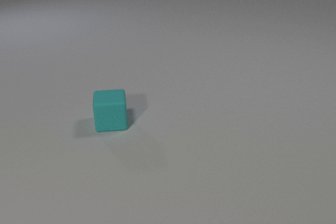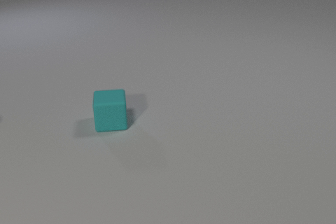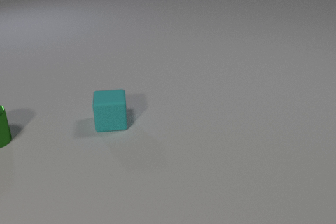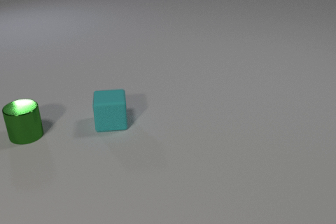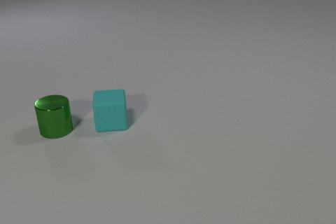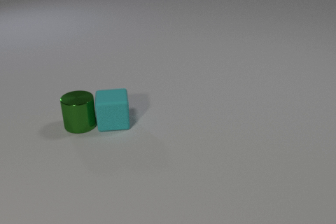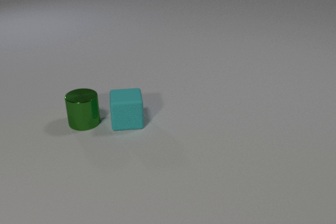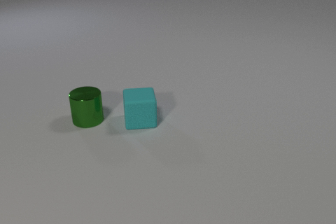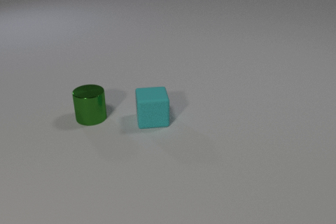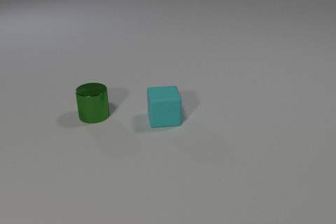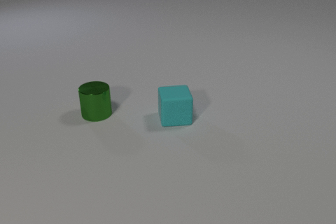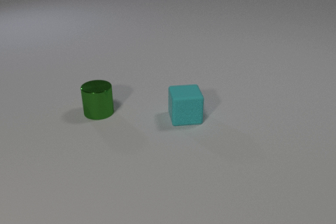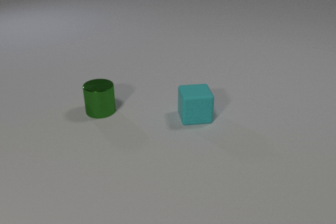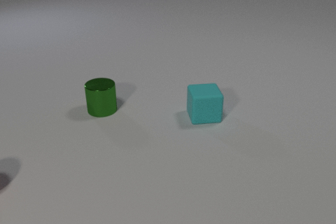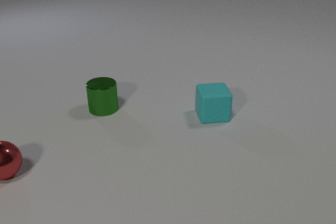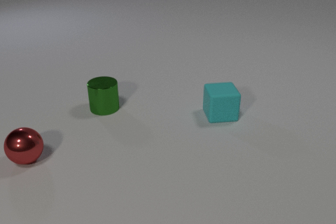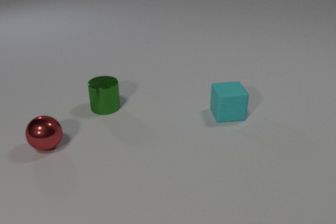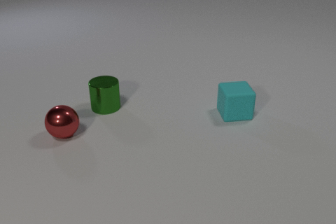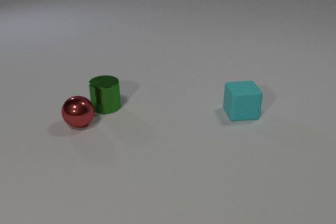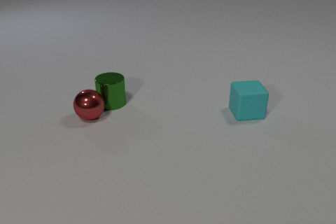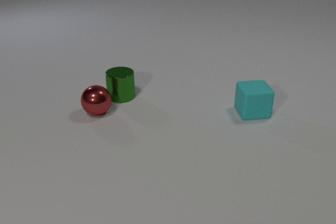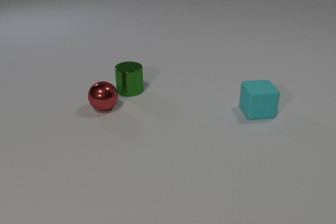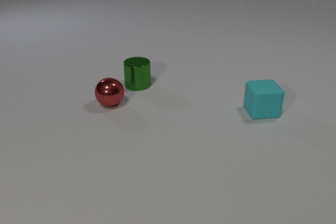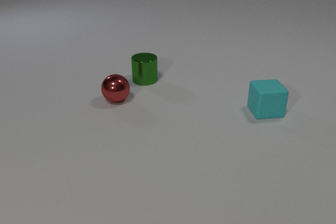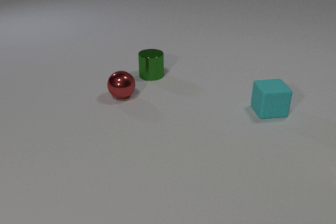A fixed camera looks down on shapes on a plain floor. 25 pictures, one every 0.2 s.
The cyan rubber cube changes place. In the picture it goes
to the right.
The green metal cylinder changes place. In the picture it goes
to the right.
0.0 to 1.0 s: The green metal cylinder comes in at the left edge, slides to the right. The green metal cylinder and the cyan rubber cube collide.
1.0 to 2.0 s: The green metal cylinder slides away from the camera and to the right. The cyan rubber cube slides to the right.
2.0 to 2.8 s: The green metal cylinder slides away from the camera and to the right. The cyan rubber cube slides to the right. The red metal sphere comes in at the left edge, rolls to the right and away from the camera.
2.8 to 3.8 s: The green metal cylinder slides away from the camera and to the right. The cyan rubber cube slides to the right. The red metal sphere rolls to the right and away from the camera. The green metal cylinder and the red metal sphere collide.
3.8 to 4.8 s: The green metal cylinder slides away from the camera and to the right. The cyan rubber cube slides to the right and away from the camera. The red metal sphere rolls away from the camera and to the right.
What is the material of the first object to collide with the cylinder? rubber.
Are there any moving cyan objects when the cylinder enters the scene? no.
How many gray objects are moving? 0.
